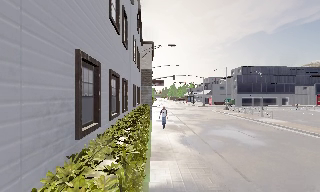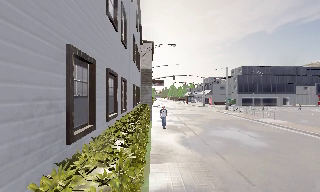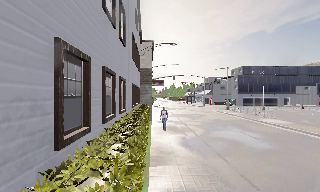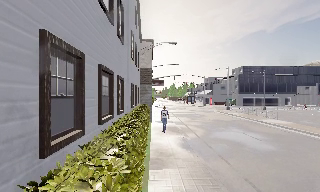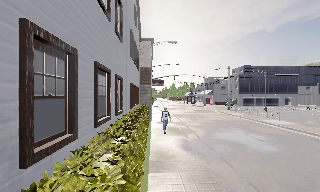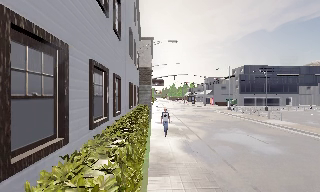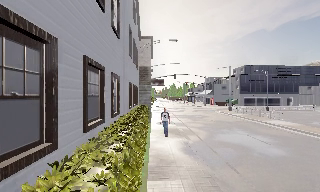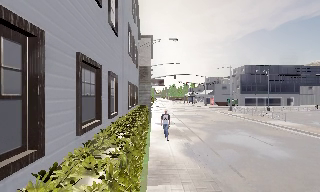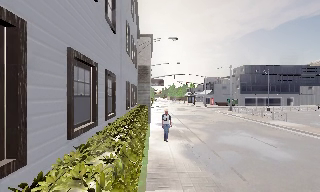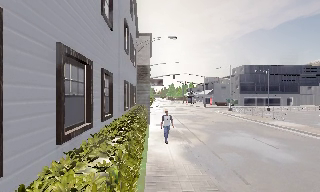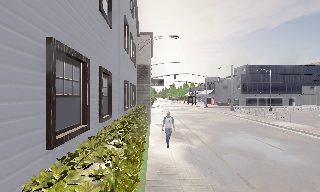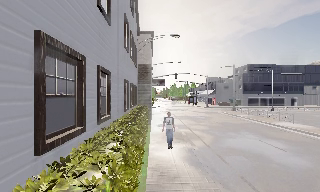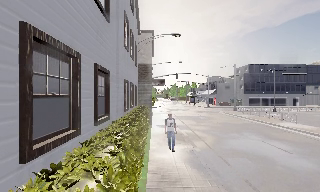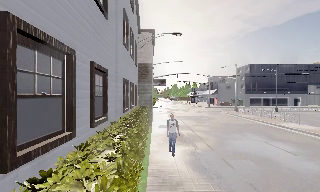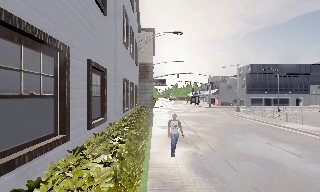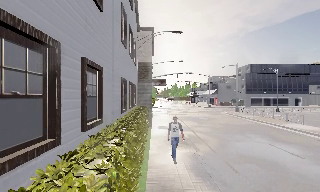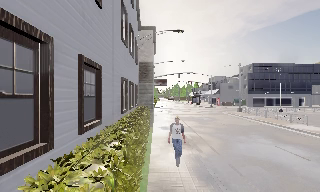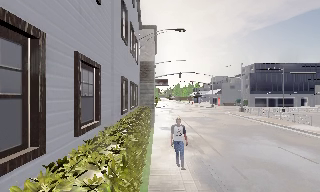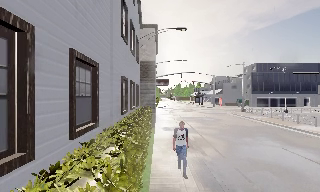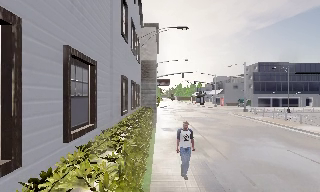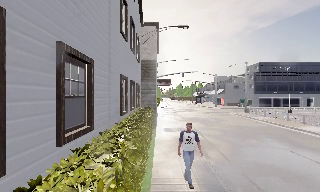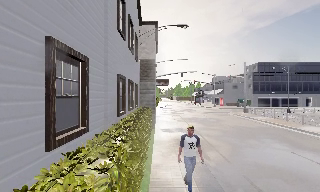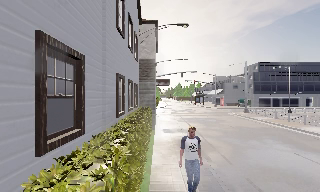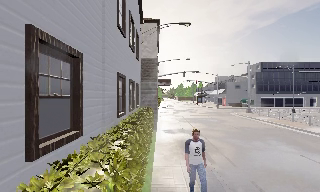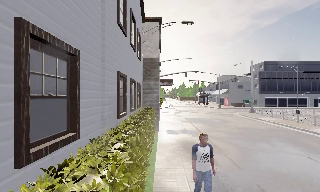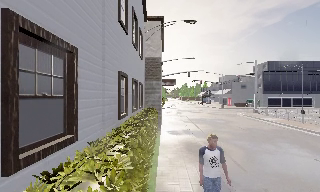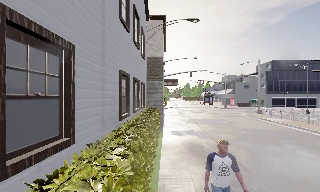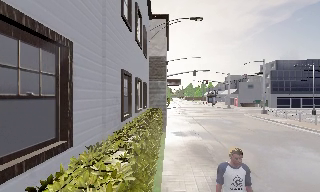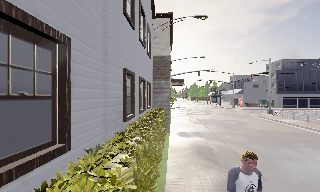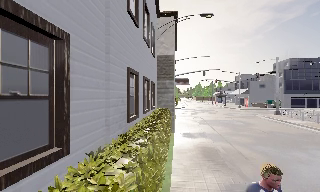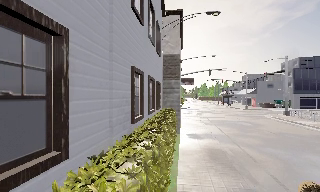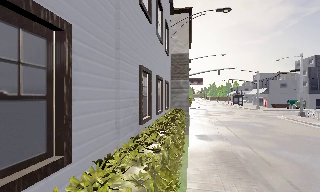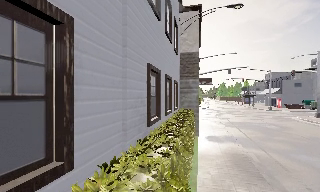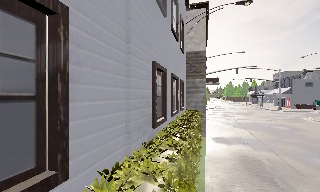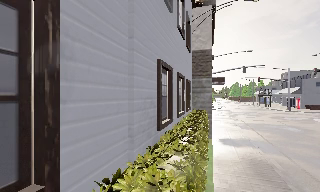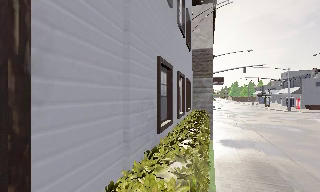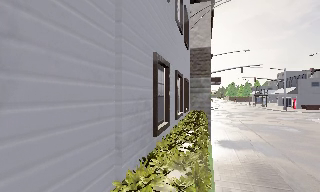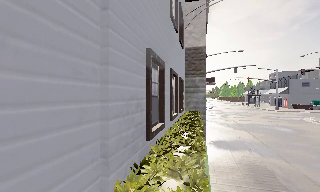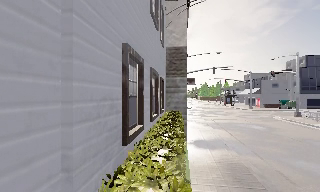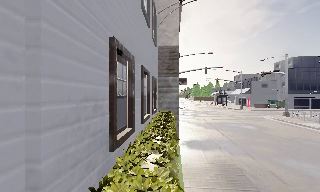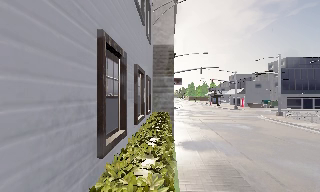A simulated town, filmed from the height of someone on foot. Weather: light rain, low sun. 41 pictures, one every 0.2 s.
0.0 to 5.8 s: The camera travels forward, about 6 m, so what stands in front looms larger.
5.8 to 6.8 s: The camera swings to its left by about 10 degrees, and the scene slides to the right. It travels forward, about 1 m, so what stands in front looms larger.
6.8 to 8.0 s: The camera swings to its right by about 15 degrees, and the scene slides to the left. It travels forward, about 1.5 m, so what stands in front looms larger.
The film runs forward here.
